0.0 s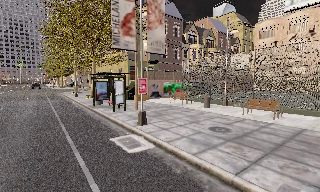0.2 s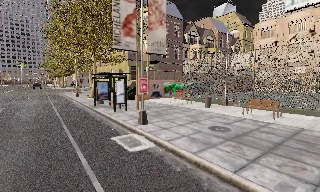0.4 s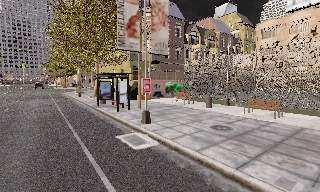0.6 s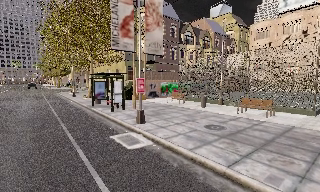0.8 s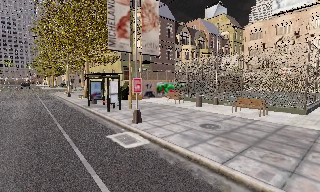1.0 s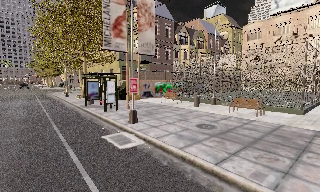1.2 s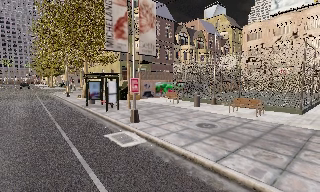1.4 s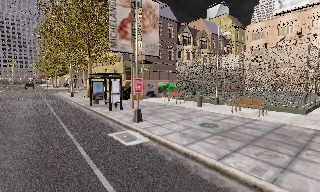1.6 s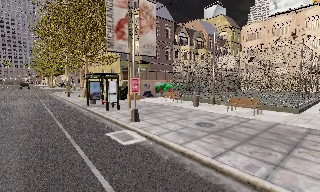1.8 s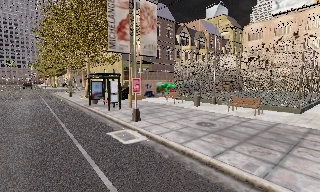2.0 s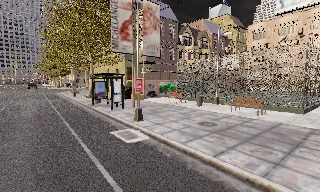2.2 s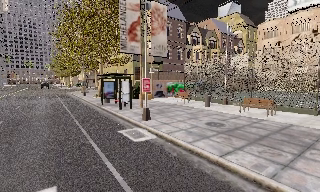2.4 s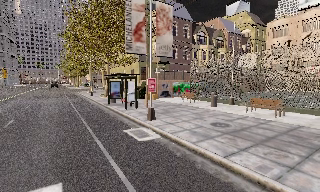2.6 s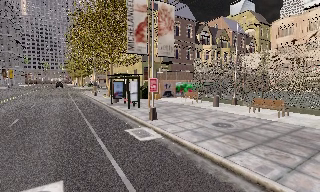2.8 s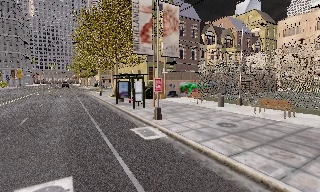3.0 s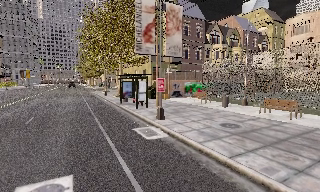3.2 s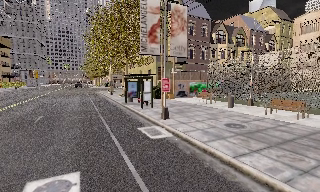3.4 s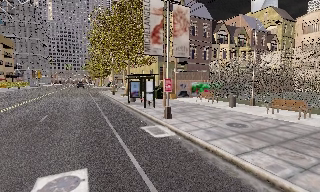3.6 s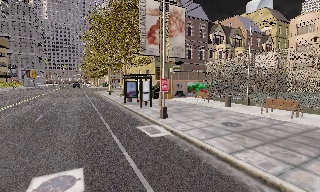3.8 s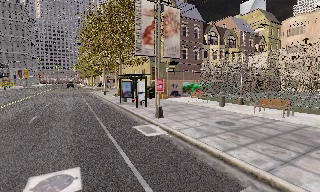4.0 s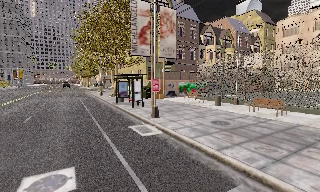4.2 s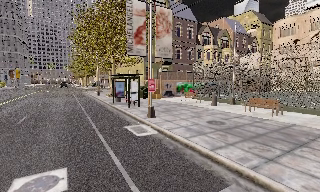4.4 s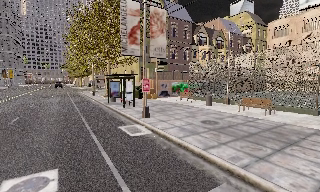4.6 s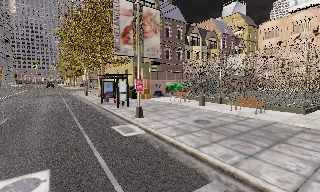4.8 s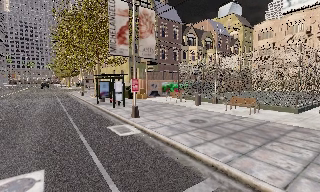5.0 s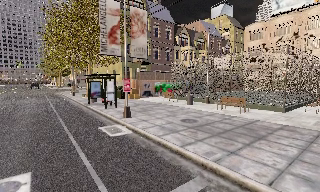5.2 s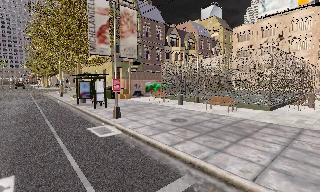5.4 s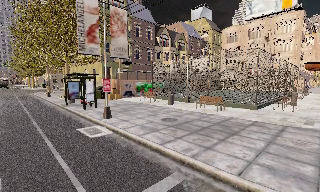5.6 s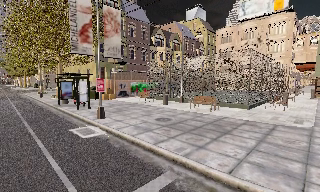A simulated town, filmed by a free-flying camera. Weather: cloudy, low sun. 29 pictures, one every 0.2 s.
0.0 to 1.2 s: The camera travels backward, about 0.5 m, so what stands in front gets smaller.
1.2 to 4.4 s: The camera travels backward and to its right, about 1 m, so what stands in front gets smaller.
4.4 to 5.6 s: The camera swings to its right by about 15 degrees, and the scene slides to the left.
The film runs backward here.
